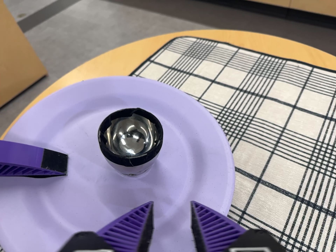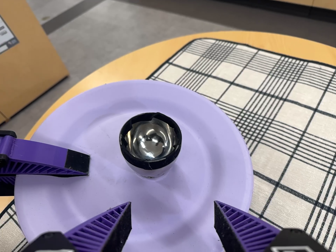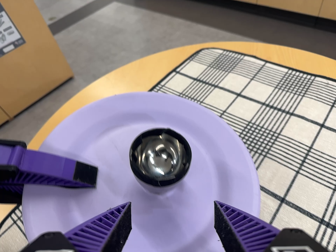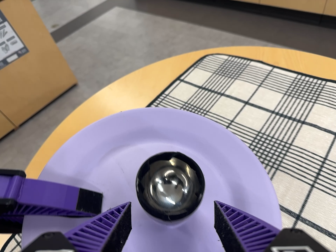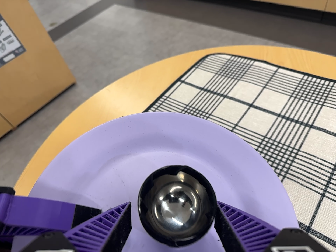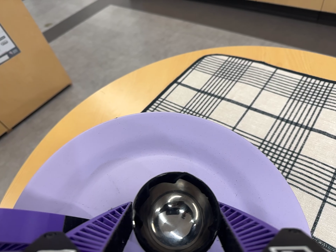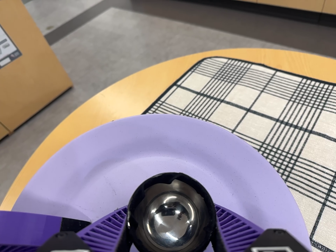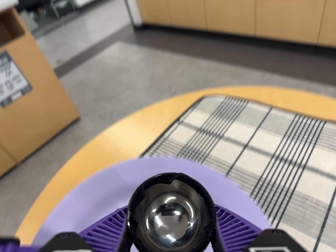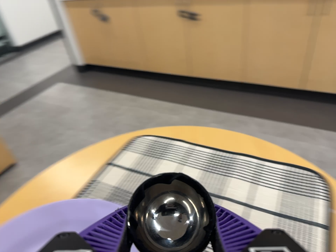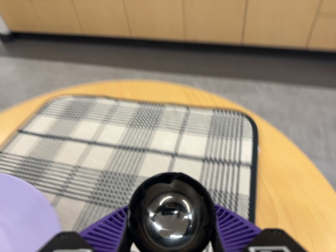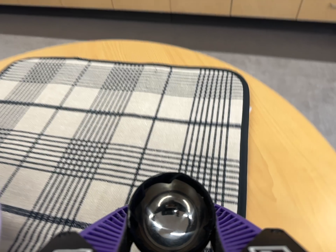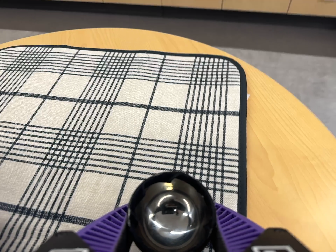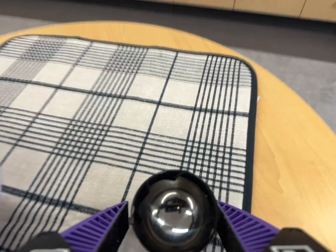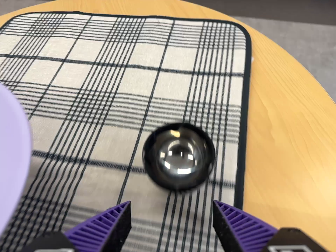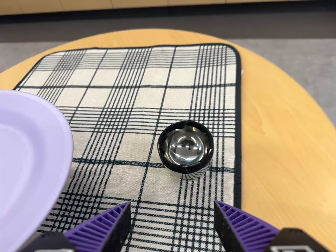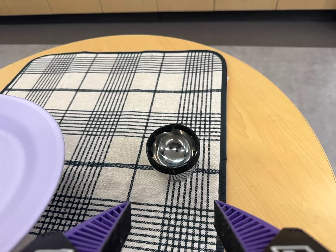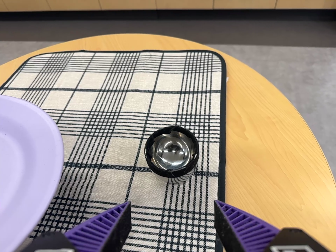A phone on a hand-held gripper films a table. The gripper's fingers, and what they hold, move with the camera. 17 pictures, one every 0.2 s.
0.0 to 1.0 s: The camera travels toward the top of its view and forward, about 7 cm, so close, fixed things drift downward.
1.0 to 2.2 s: The camera swings to its right by about 25 degrees, and the scene slides to the left. It travels to its right and forward, about 14 cm, so close, fixed things drift to the left. It rolls about its line of sight by about 10 degrees, and the scene rotates counterclockwise.
2.2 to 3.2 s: The camera travels backward and toward the bottom of its view, about 12 cm, so what stands in front gets smaller.
The film runs forward here.
